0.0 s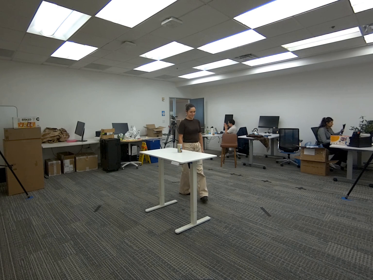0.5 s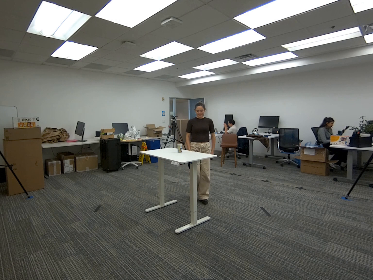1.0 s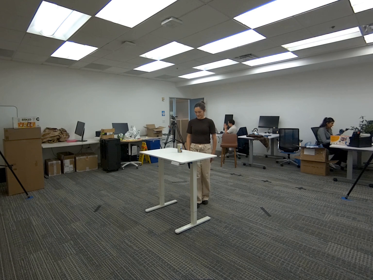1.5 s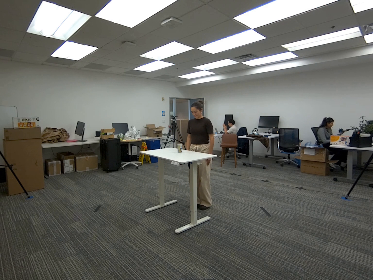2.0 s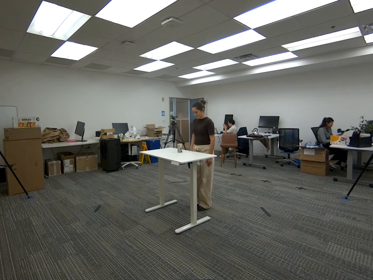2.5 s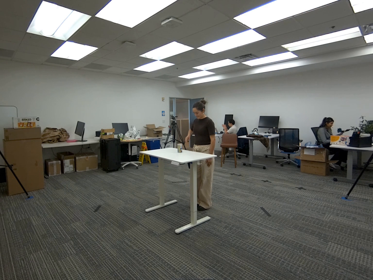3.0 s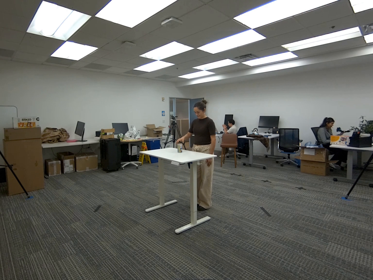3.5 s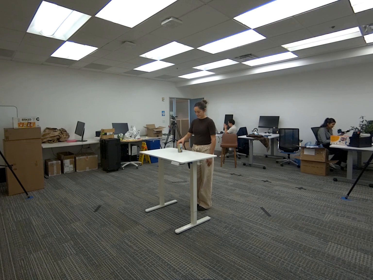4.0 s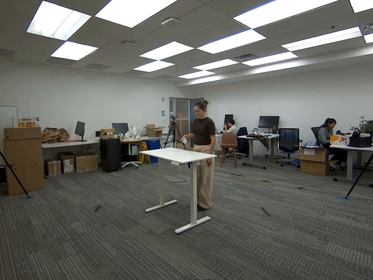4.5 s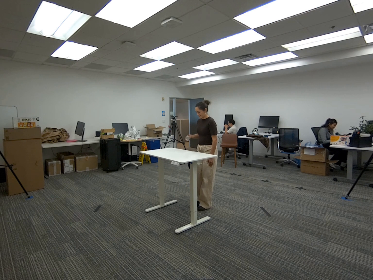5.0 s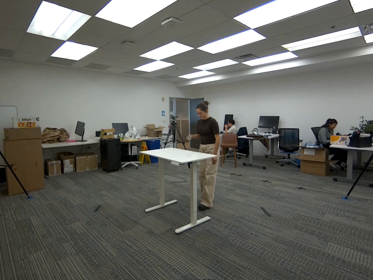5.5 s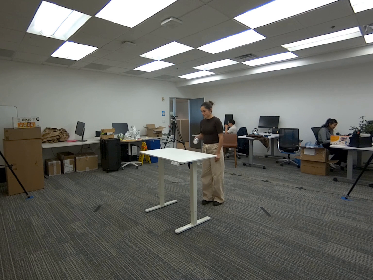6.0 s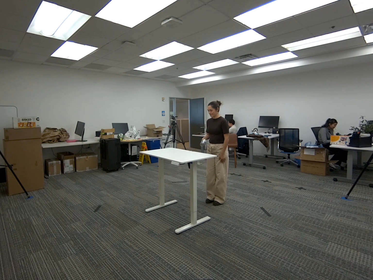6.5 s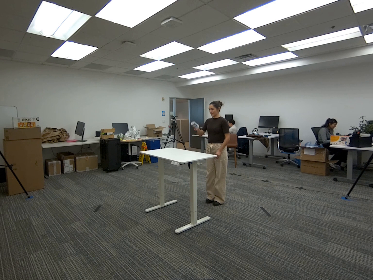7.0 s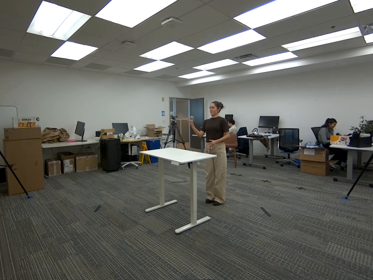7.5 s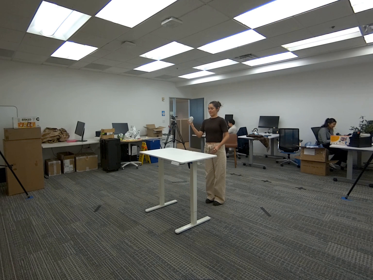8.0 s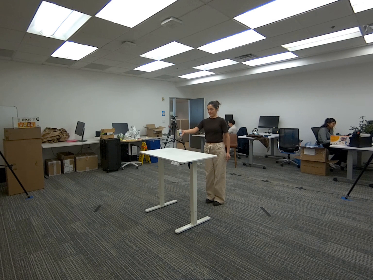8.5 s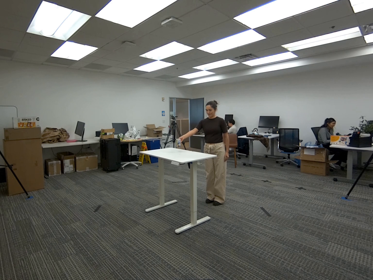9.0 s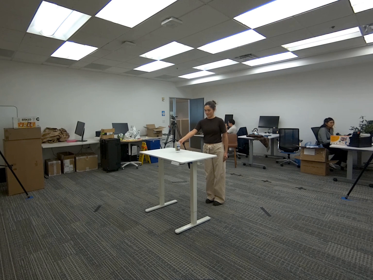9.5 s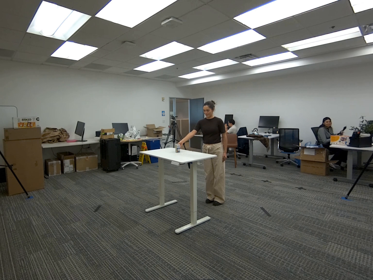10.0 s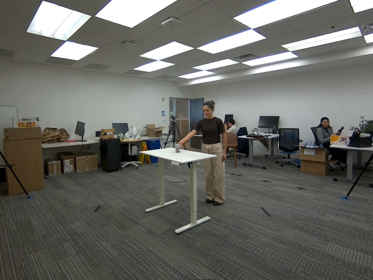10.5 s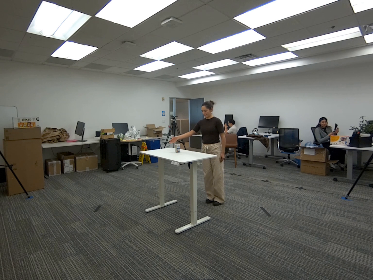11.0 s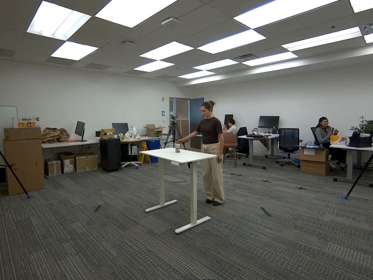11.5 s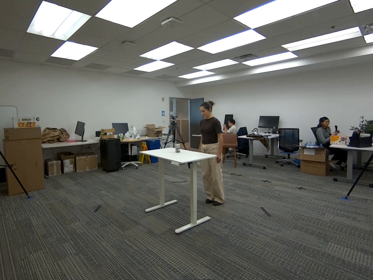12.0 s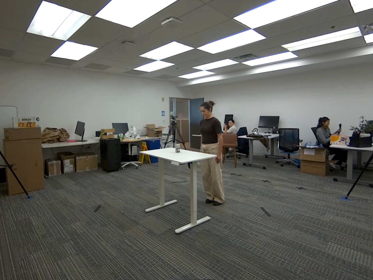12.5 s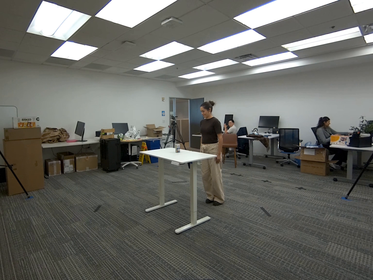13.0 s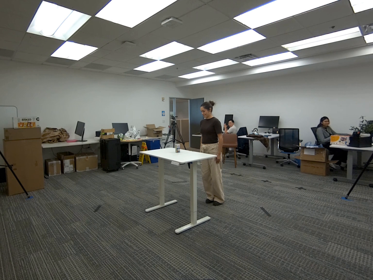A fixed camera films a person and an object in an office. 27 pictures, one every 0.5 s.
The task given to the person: Walk over to the white desk, reach for the soup can using one hand and flip the can in the air catching it with one hand. Place back on the white desk.
